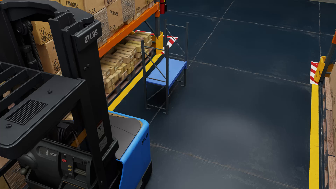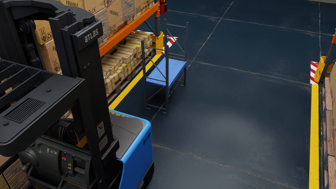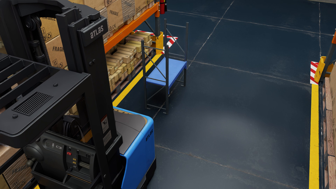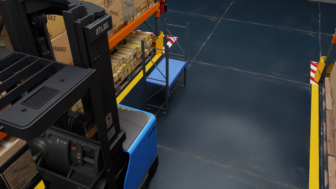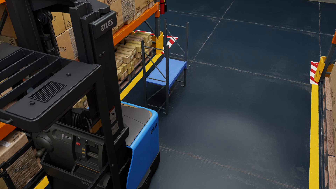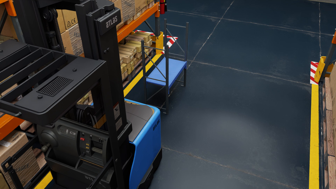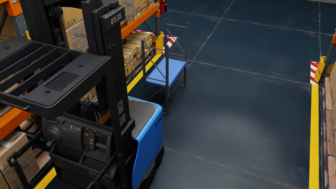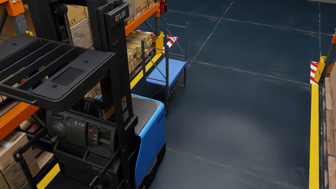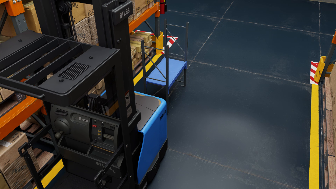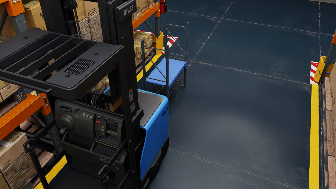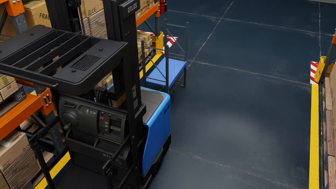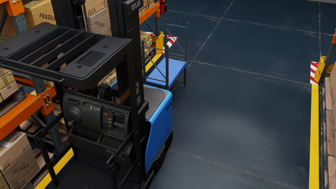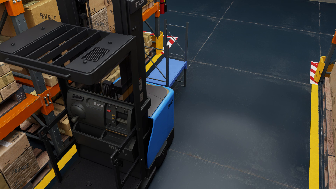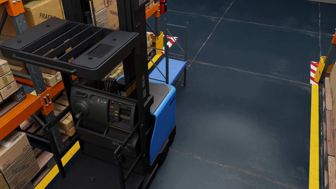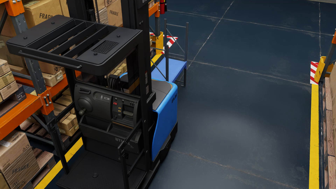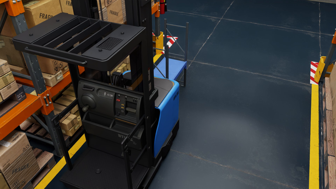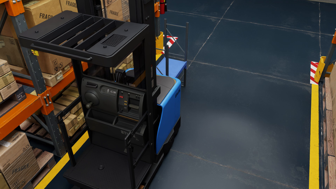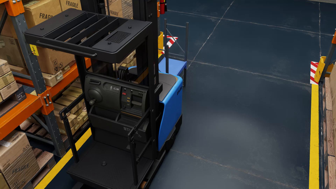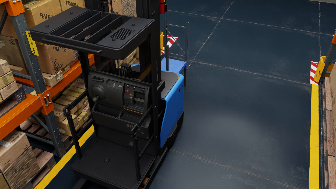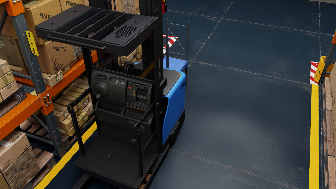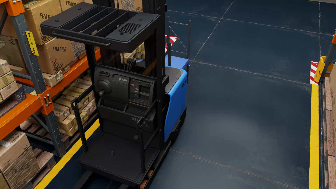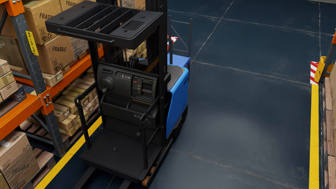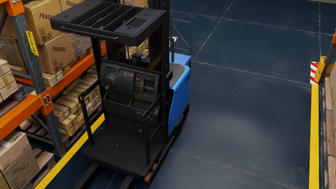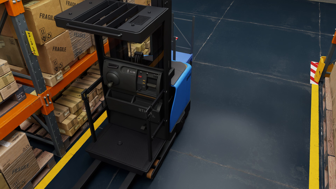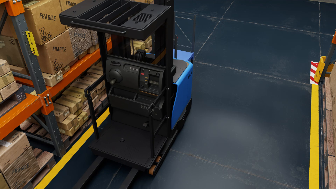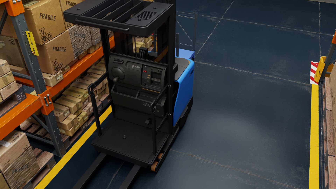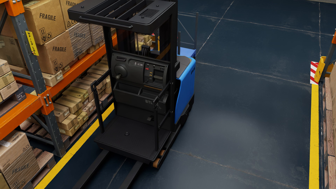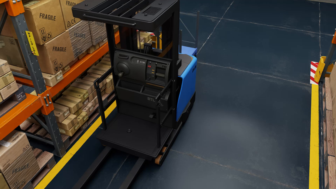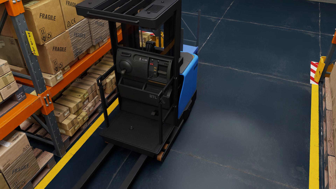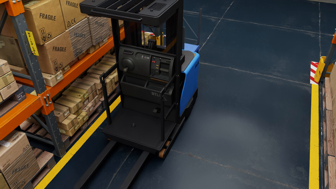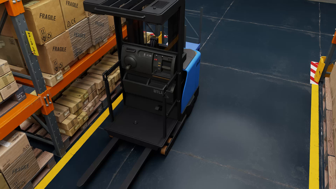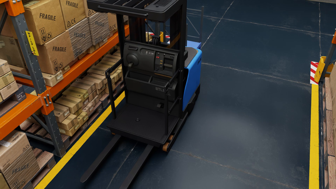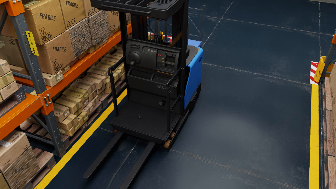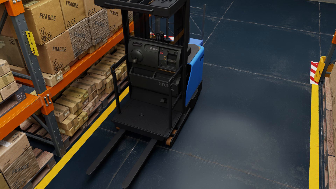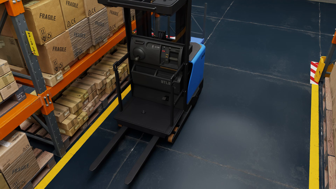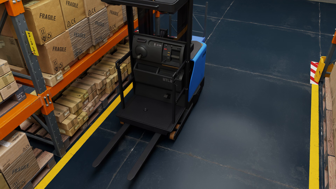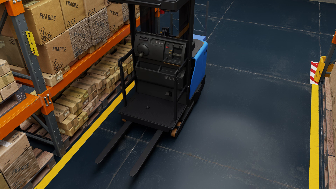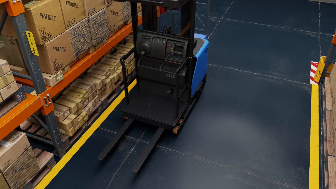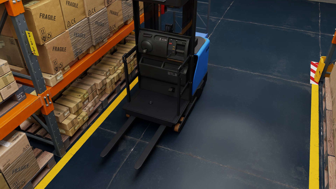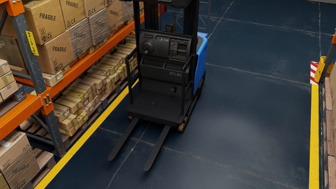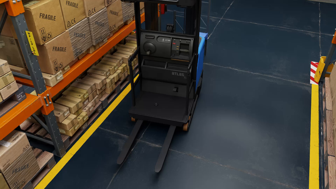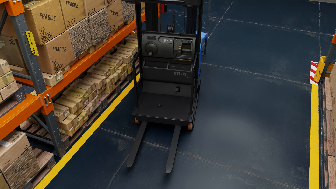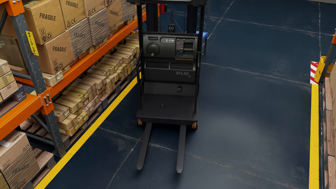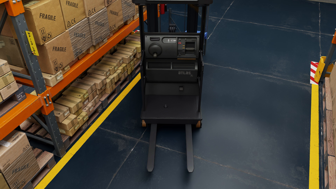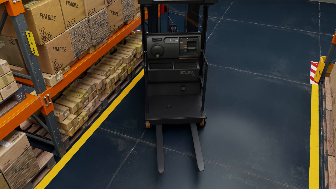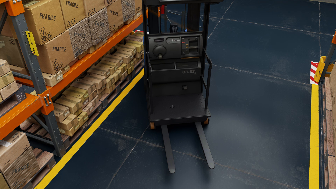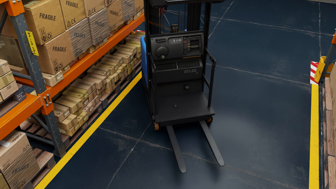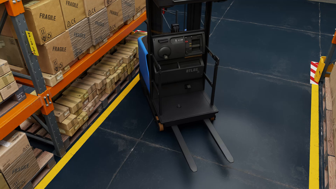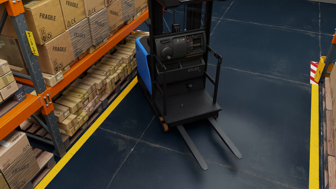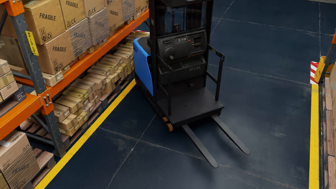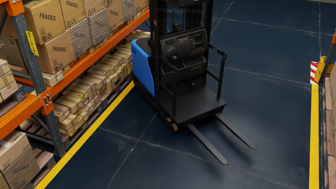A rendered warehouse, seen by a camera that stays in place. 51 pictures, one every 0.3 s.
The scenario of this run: A forklift runs into an object in its way.
